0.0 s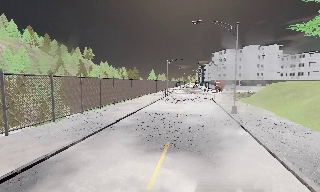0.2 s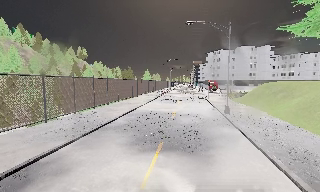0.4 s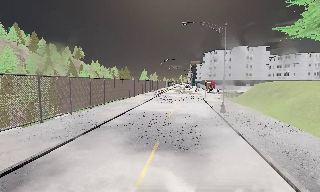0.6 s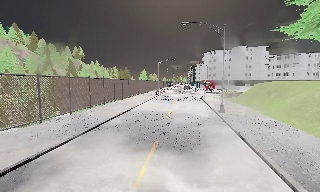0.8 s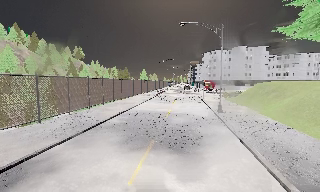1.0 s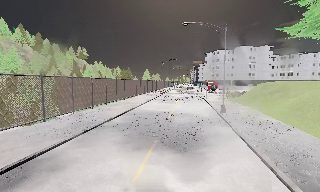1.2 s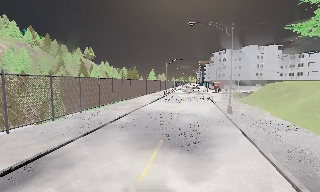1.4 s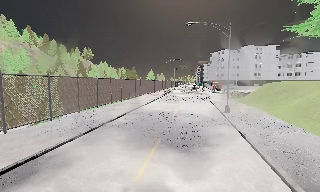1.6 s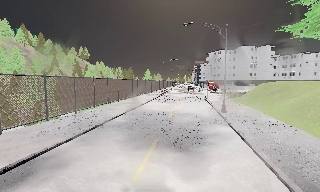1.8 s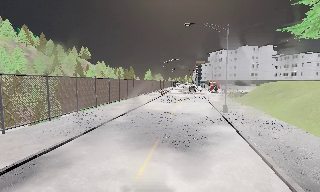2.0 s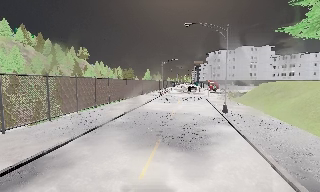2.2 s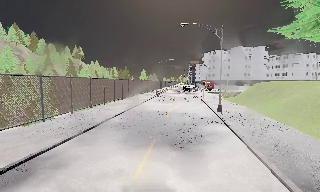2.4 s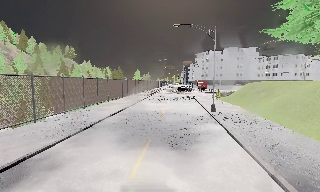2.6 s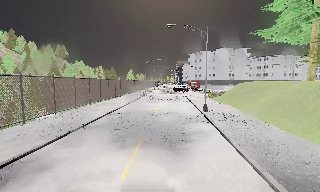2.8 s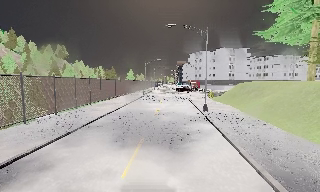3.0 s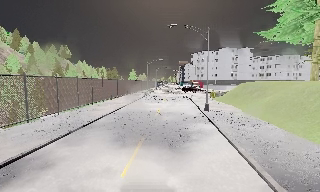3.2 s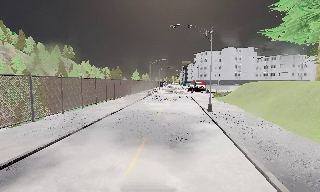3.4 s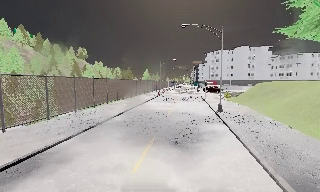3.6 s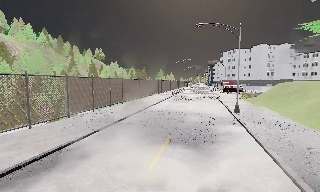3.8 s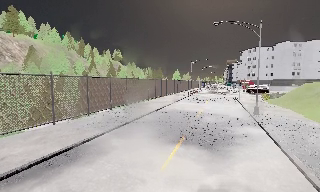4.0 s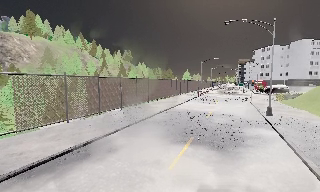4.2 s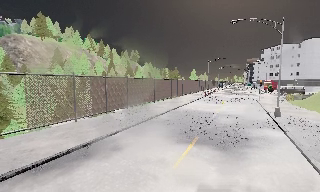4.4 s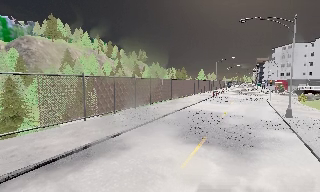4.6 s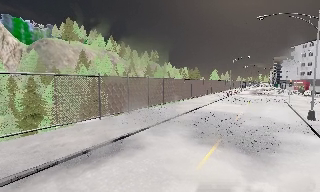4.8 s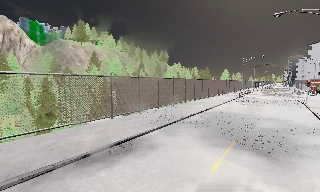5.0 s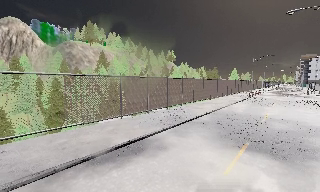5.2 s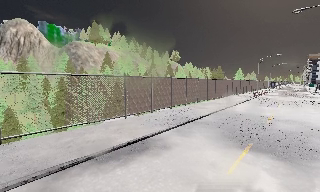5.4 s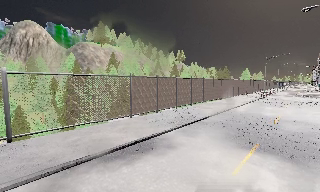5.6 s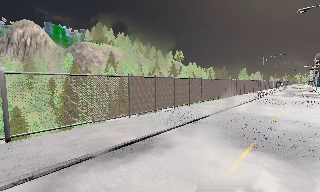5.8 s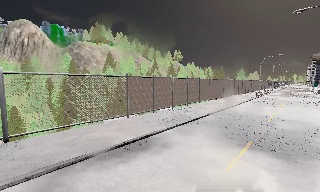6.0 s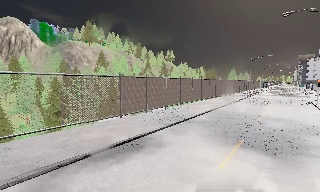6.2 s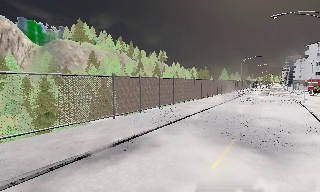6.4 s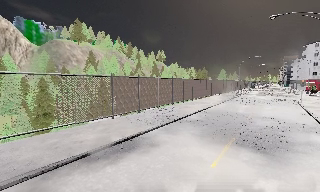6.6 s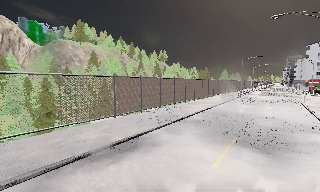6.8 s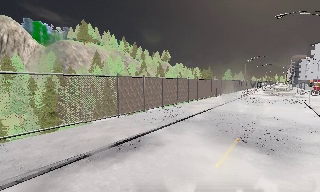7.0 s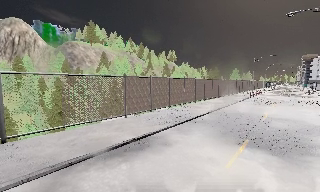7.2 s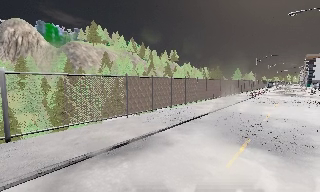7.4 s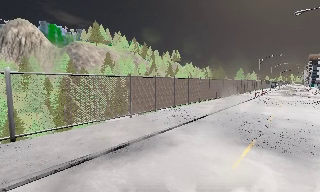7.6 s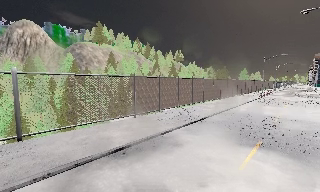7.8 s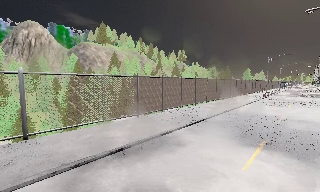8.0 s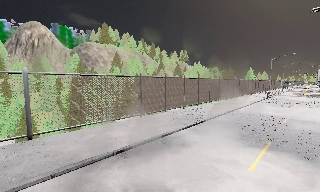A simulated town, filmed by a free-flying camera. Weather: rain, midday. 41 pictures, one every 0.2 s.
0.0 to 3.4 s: The camera travels backward, about 1 m, so what stands in front gets smaller.
3.4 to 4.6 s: The camera swings to its left by about 25 degrees, and the scene slides to the right.
4.6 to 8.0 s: The scene slides to the right, as the camera pans about 10 degrees to its left. It travels to its left, about 1 m, so close, fixed things drift to the right.
The film runs backward here.
